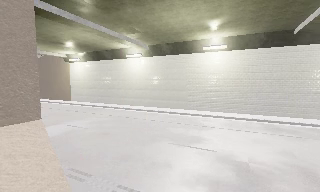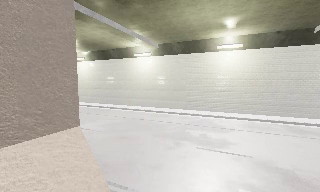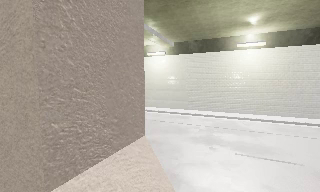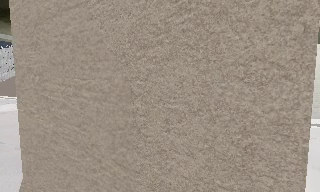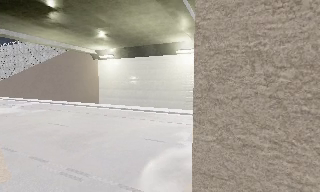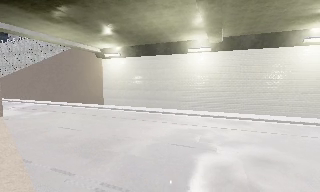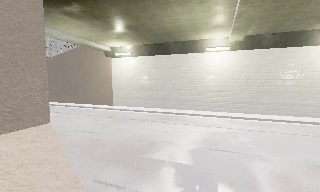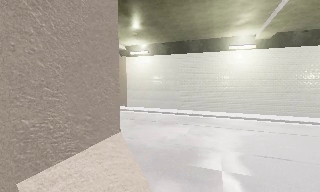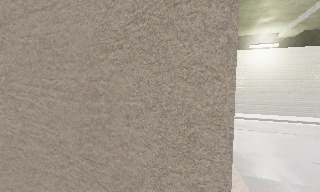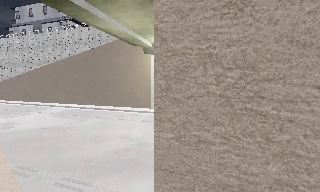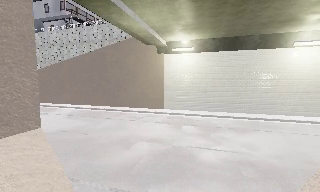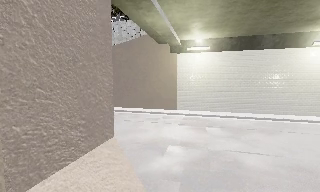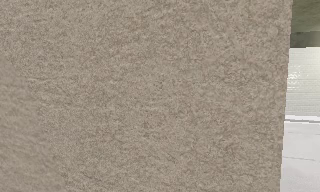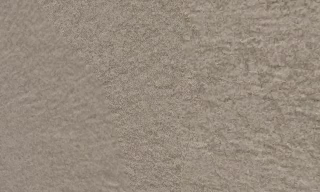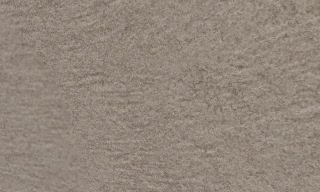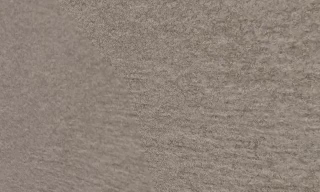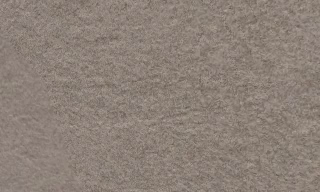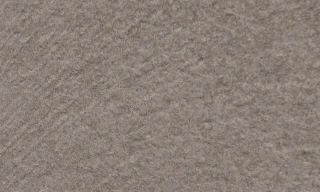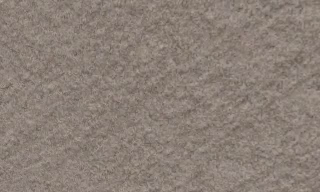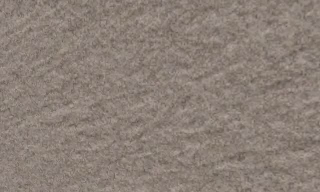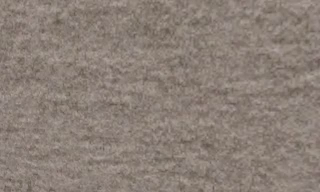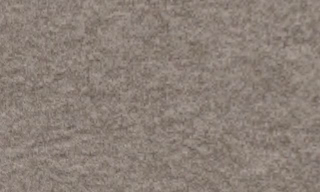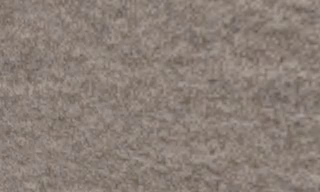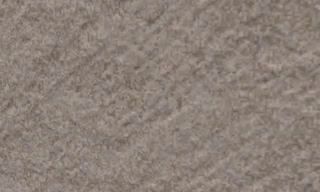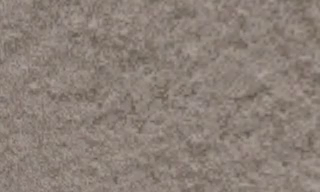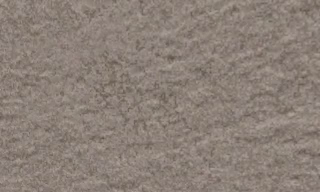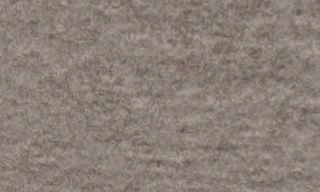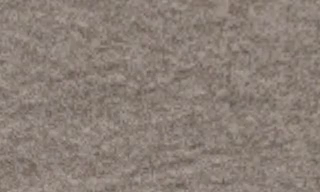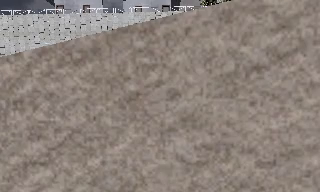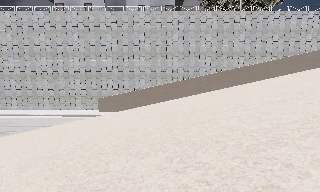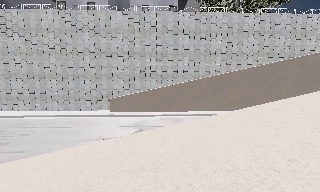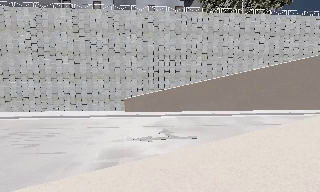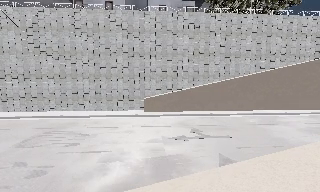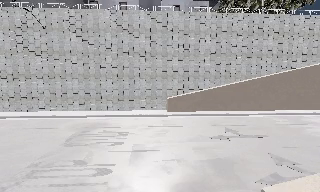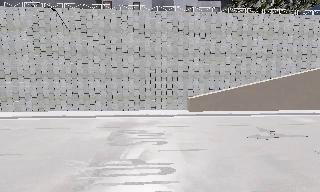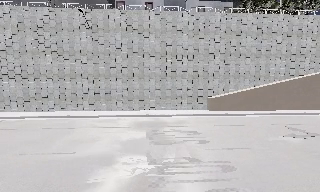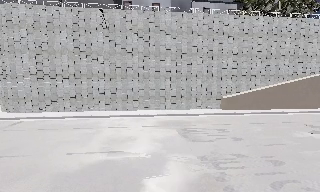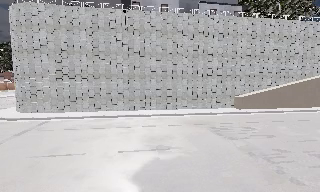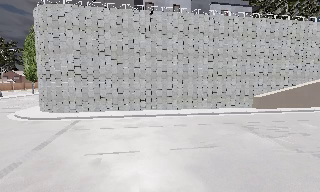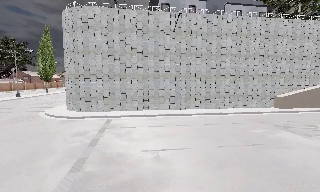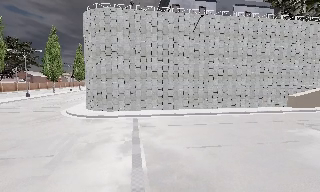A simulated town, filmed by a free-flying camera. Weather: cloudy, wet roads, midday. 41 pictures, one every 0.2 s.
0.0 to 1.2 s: The camera travels to its left and forward, about 10 m, so close, fixed things drift to the right.
1.2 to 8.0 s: The camera pans to its right, which is clockwise from overhead, by about 30 degrees. It travels to its left, about 55 m, so close, fixed things drift to the right.
The film runs backward here.
